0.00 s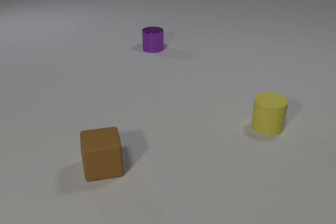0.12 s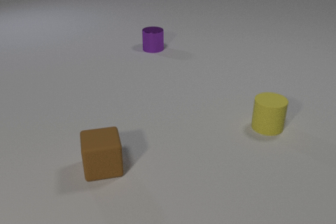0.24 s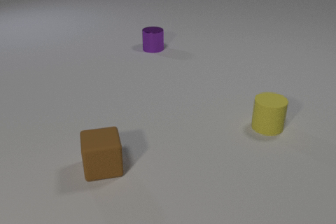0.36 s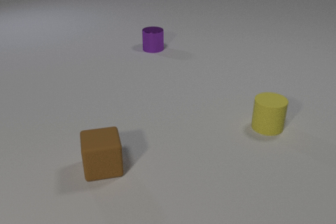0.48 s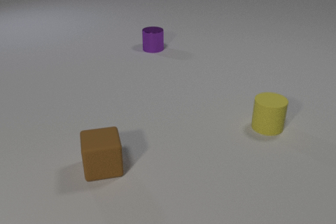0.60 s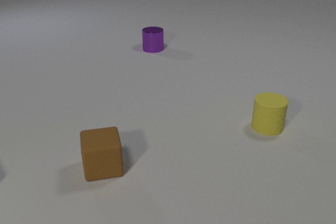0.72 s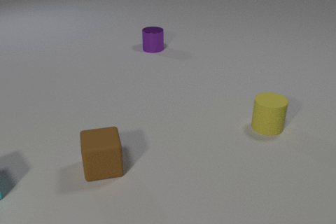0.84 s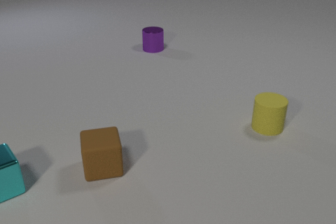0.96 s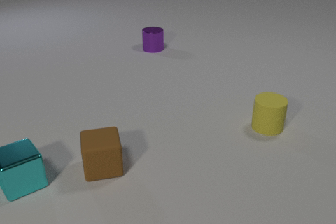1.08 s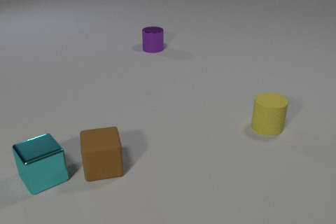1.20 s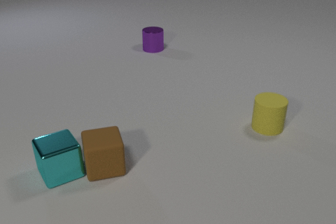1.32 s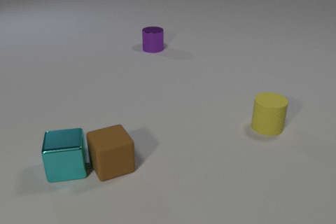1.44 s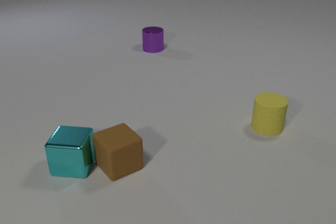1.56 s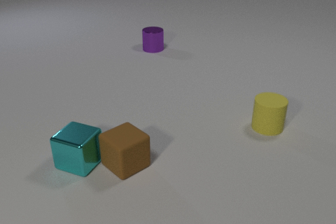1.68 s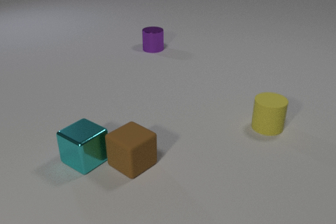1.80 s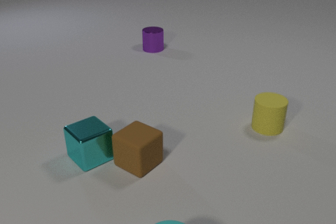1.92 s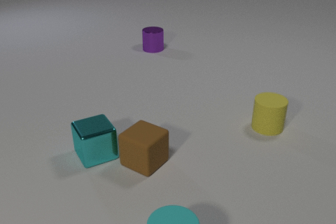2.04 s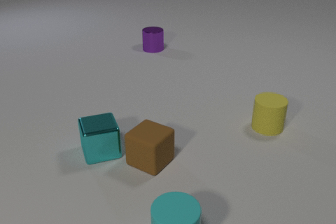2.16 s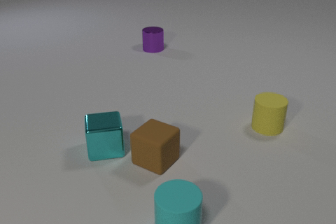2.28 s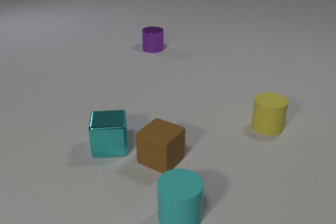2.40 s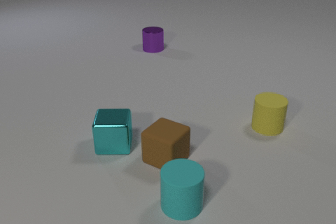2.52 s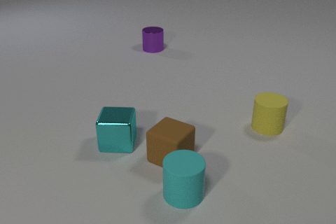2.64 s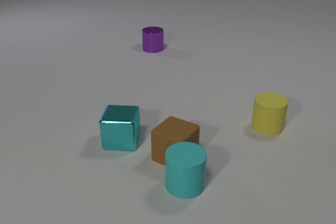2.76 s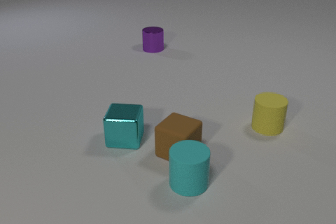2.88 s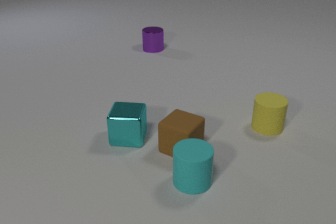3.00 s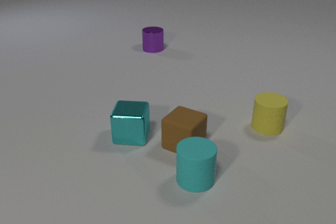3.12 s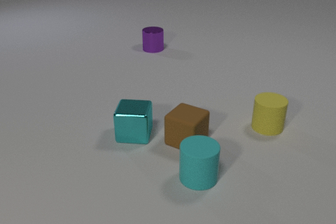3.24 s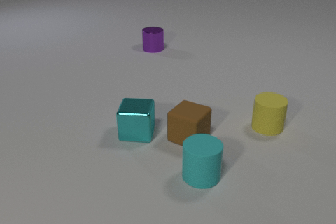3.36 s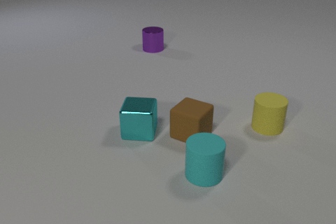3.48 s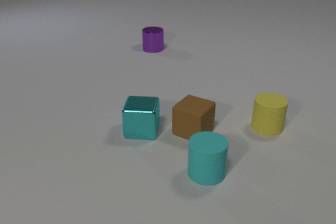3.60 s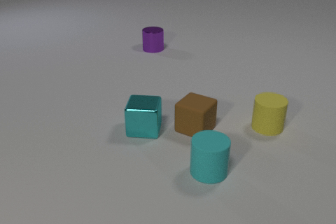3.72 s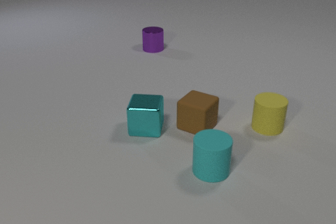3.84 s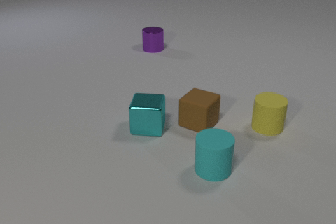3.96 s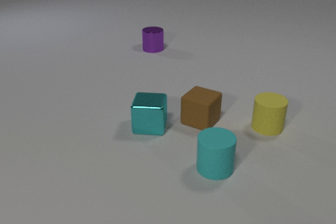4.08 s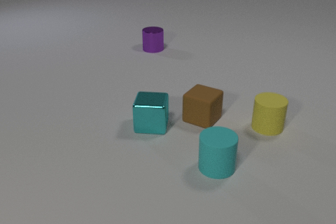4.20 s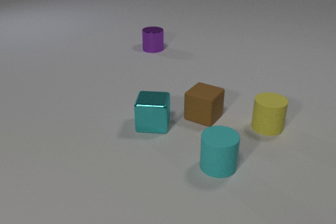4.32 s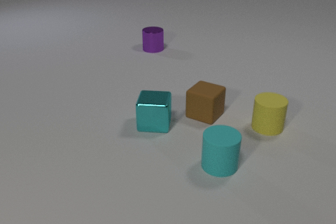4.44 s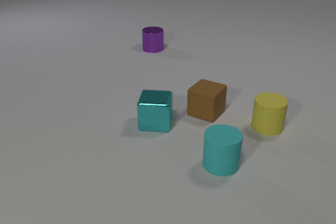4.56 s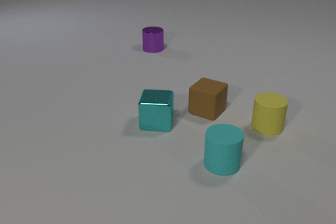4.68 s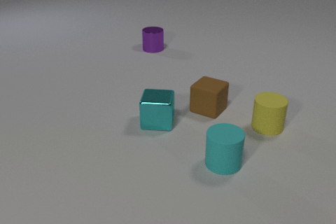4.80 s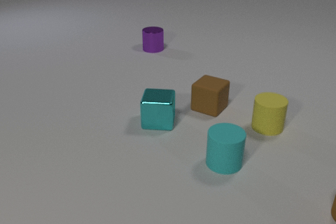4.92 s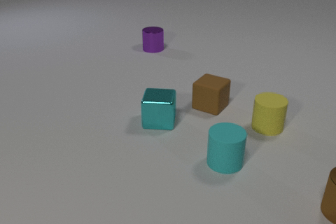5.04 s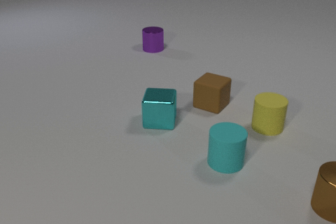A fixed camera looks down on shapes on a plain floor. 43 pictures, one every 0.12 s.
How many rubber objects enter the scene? 1.
Are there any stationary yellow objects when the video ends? yes.
What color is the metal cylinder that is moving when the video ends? brown.
0.00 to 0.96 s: The cyan metal cube comes in at the left edge, slides to the right.
0.96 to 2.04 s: The cyan metal cube slides to the right, spins clockwise seen from above by about 105 degrees, its near face sliding to the left. The brown rubber cube slides to the right, spins so that its near face slides to the right, counterclockwise seen from above. The cyan rubber cylinder comes in at the bottom edge, slides away from the camera. The cyan metal cube and the brown rubber cube collide.
2.04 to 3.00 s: The cyan metal cube slides to the right and away from the camera, spins clockwise seen from above by about 30 degrees, its near face sliding to the left. The brown rubber cube slides to the right and away from the camera. The cyan rubber cylinder slides away from the camera. The brown rubber cube and the cyan rubber cylinder collide.
3.00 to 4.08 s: The cyan metal cube slides to the right and away from the camera. The brown rubber cube slides away from the camera. The cyan rubber cylinder slides away from the camera and to the right.
4.08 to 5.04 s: The cyan metal cube slides to the right and away from the camera. The brown rubber cube slides away from the camera. The cyan rubber cylinder slides away from the camera and to the right. The brown metal cylinder comes in at the right edge, slides to the left.
